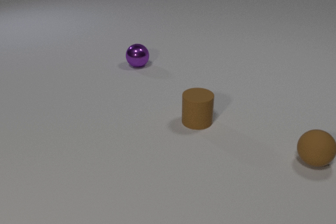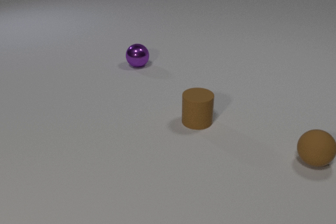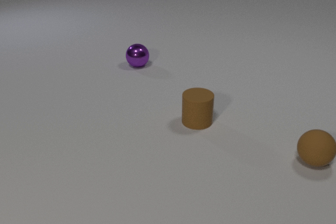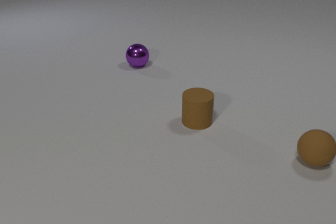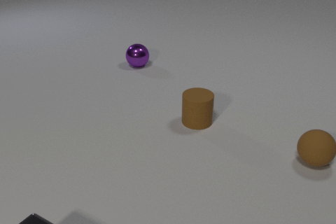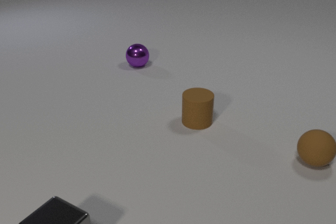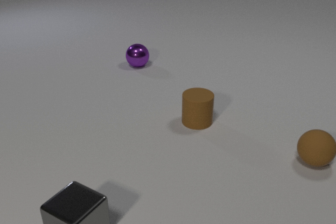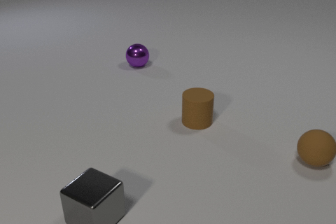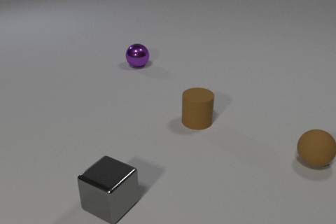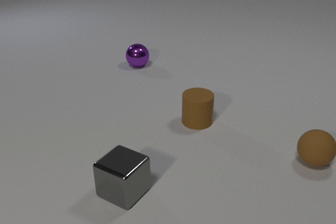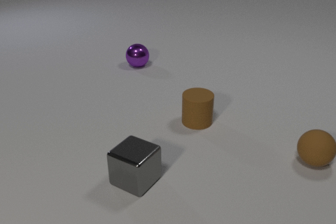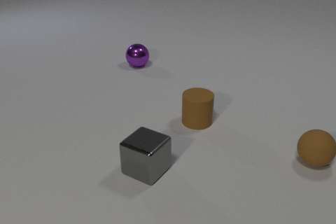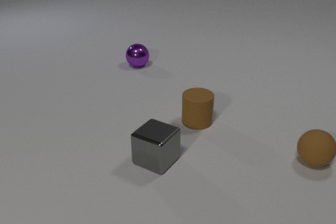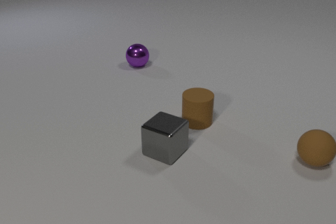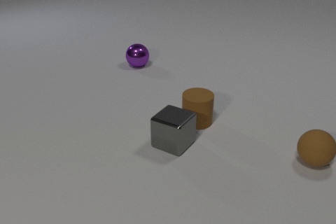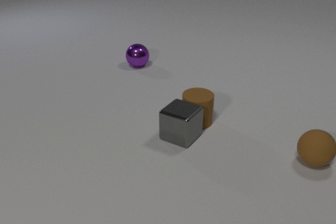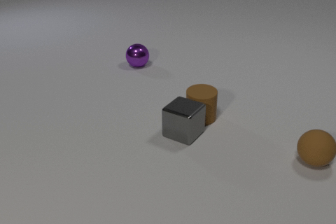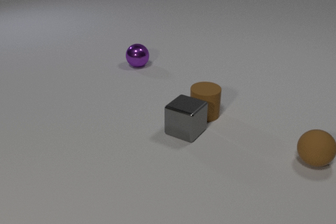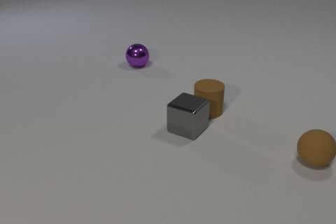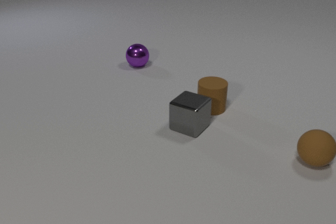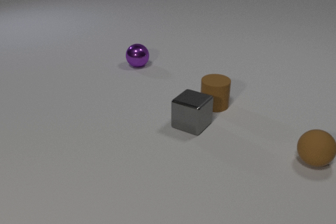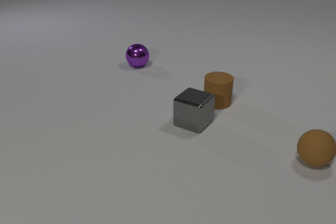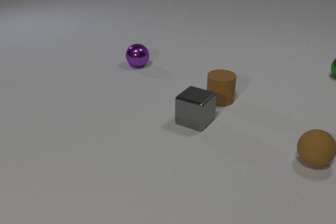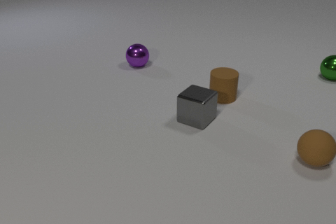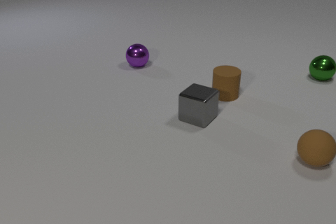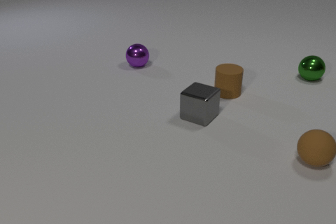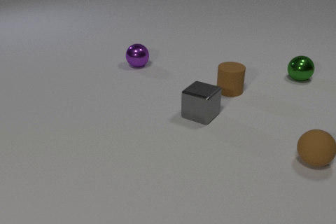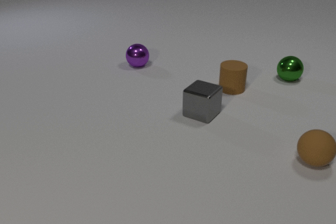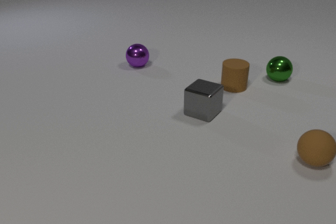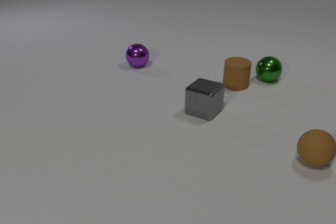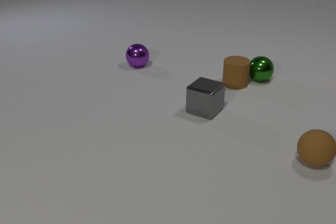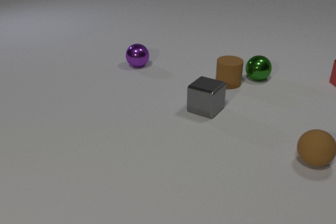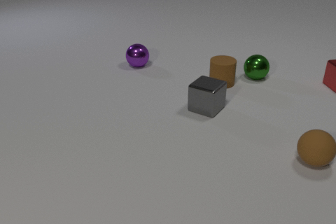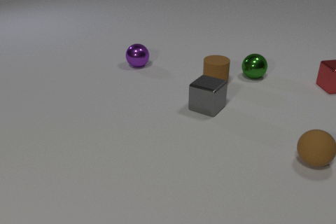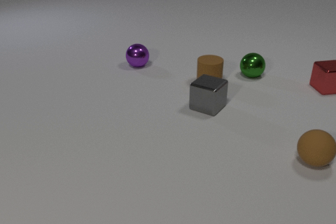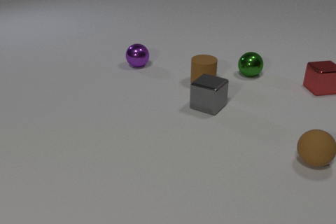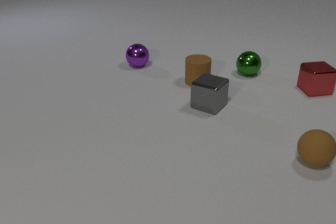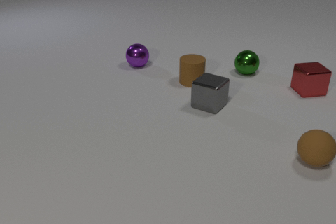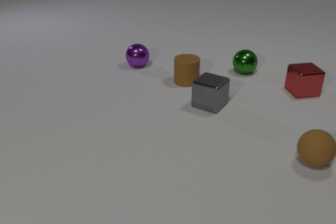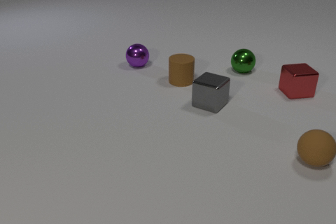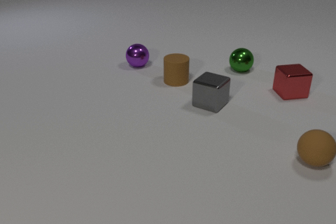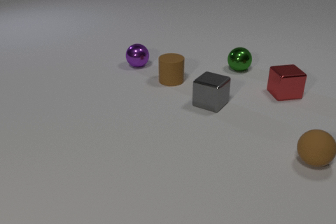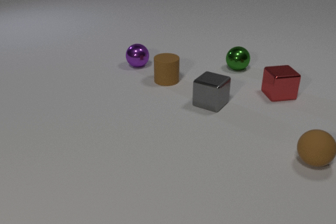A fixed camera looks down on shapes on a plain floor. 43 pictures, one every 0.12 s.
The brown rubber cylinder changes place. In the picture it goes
away from the camera.
The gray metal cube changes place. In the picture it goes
away from the camera.
0.00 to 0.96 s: The gray metal cube comes in at the bottom edge, slides to the right and away from the camera.
0.96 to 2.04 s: The gray metal cube slides away from the camera and to the right. The brown rubber cylinder slides away from the camera and to the right. The gray metal cube and the brown rubber cylinder collide.
2.04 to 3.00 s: The gray metal cube slides away from the camera and to the right. The brown rubber cylinder slides away from the camera and to the right. The green metal sphere comes in at the right edge, rolls to the left and toward the camera.
3.00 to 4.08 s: The gray metal cube slides away from the camera and to the right. The brown rubber cylinder slides away from the camera and to the left. The green metal sphere rolls to the left. The red metal cube comes in at the right edge, slides to the left and toward the camera. The brown rubber cylinder and the green metal sphere collide.
4.08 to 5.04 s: The gray metal cube slides away from the camera. The brown rubber cylinder slides to the left. The green metal sphere rolls away from the camera and to the left. The red metal cube slides to the left and toward the camera.
What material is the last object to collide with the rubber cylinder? metal.
Are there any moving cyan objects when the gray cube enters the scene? no.
What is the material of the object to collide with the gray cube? rubber.
